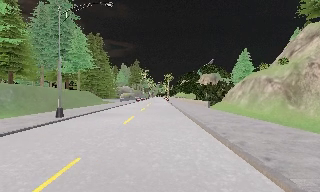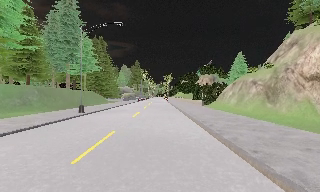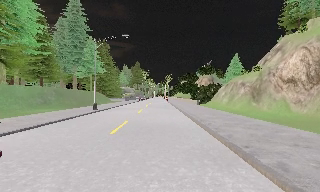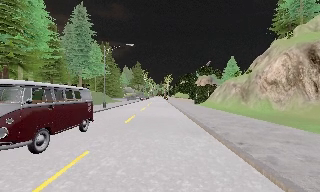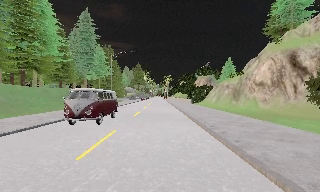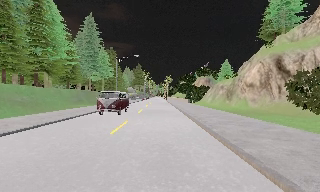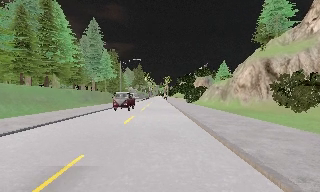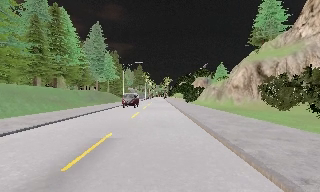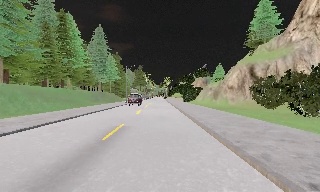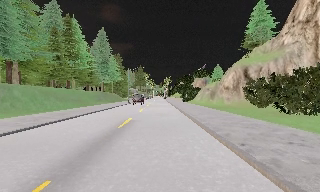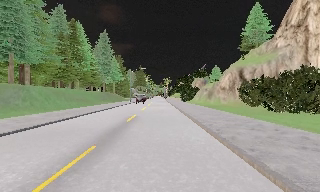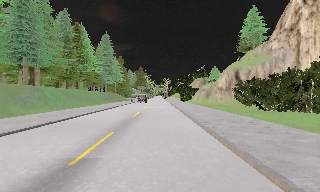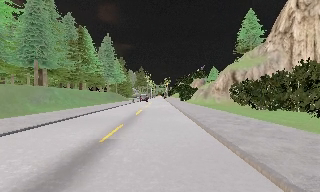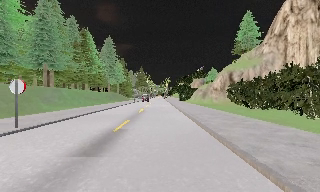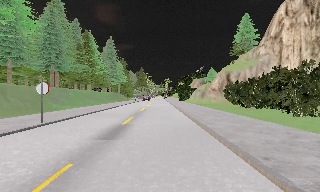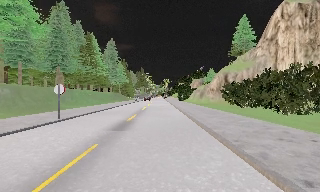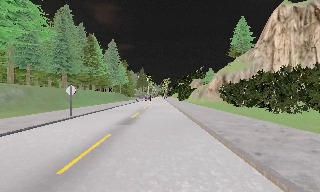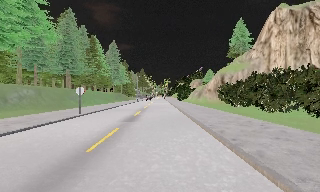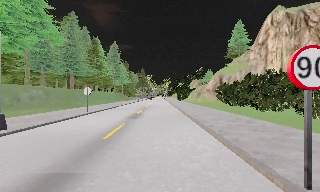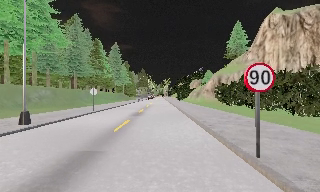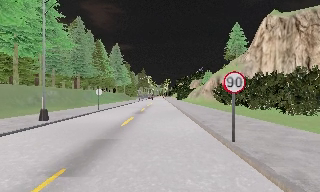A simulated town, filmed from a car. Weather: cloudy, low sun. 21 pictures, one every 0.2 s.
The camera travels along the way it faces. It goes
backward.
0.0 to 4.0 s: The camera travels backward, about 40 m, so what stands in front gets smaller. It loses speed.
The film runs backward here.
